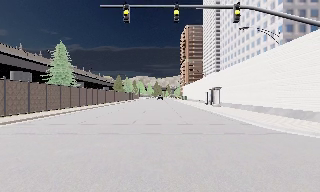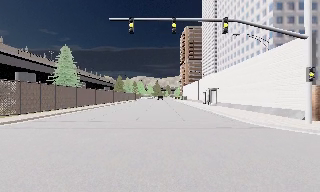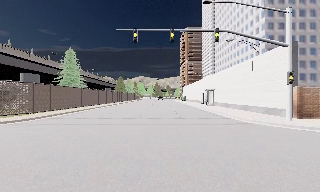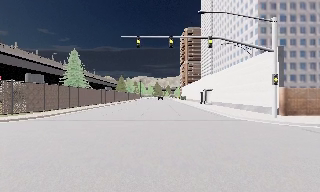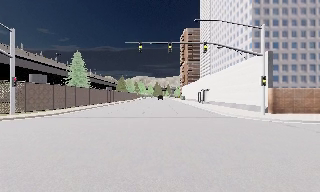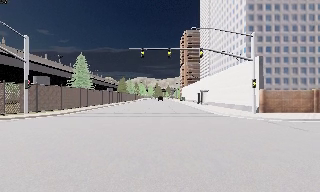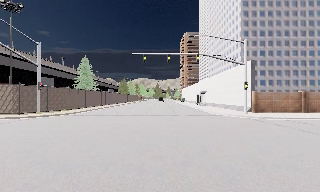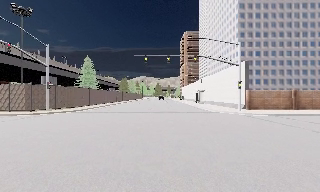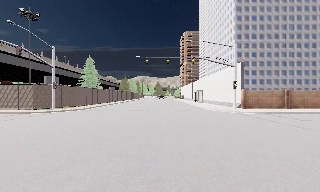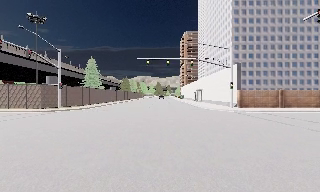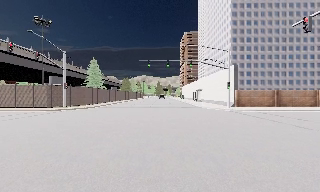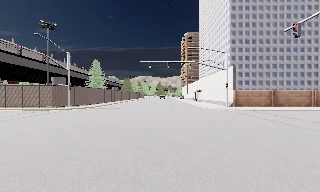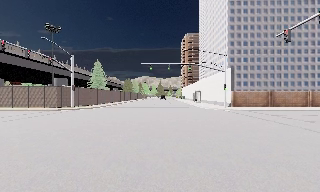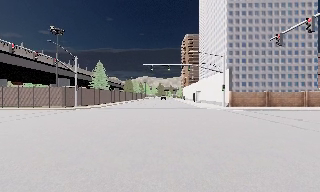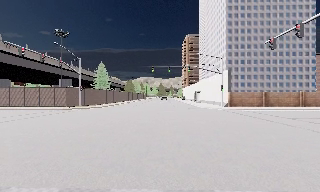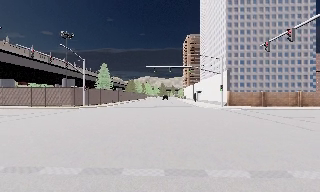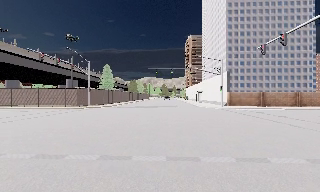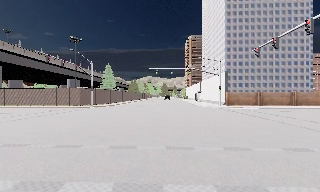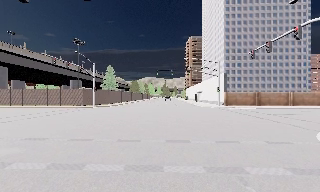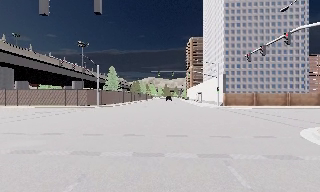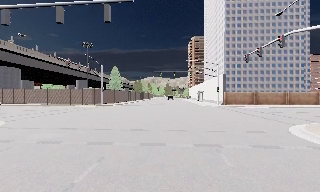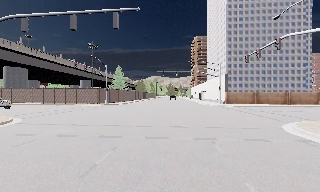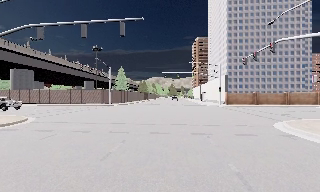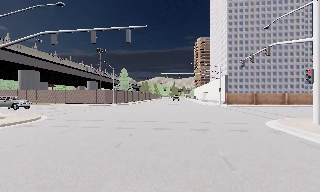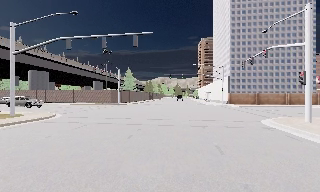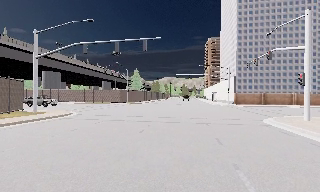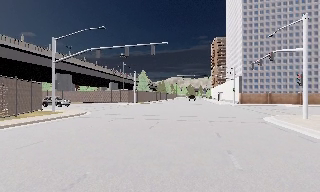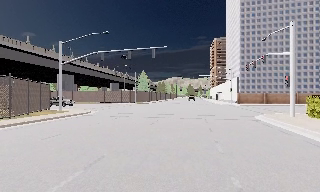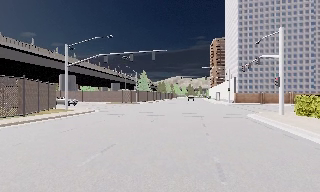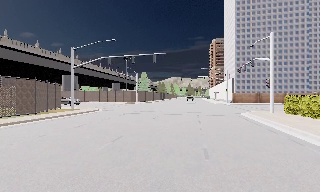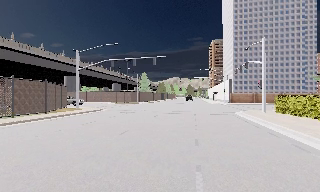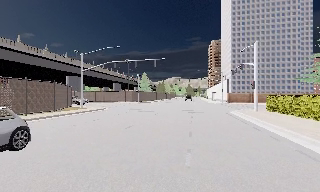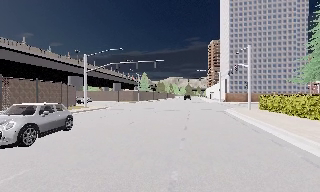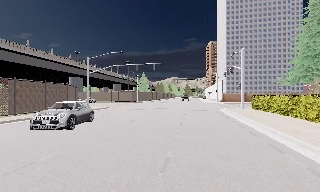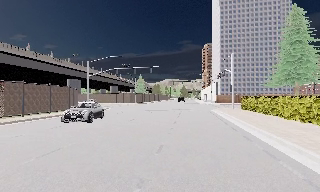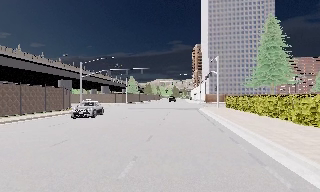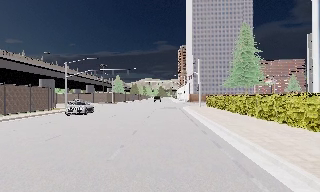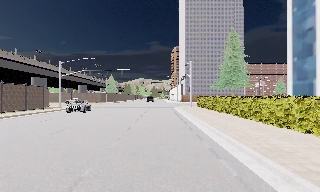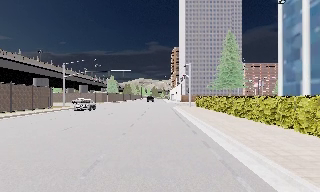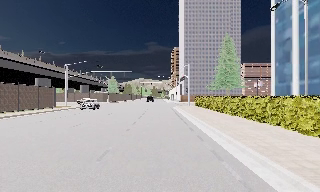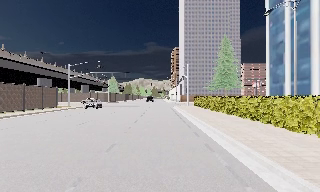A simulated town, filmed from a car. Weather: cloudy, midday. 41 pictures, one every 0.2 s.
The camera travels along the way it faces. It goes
backward.
0.0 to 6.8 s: The camera swings to its left by about 10 degrees, and the scene slides to the right. It travels backward, about 40 m, so what stands in front gets smaller.
6.8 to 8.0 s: The scene slides to the left, as the camera pans about 10 degrees to its right. It travels backward, about 6 m, so what stands in front gets smaller. It loses speed.
The film runs backward here.
